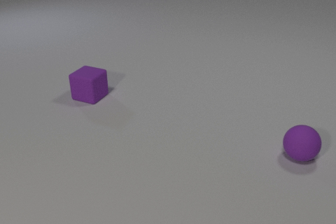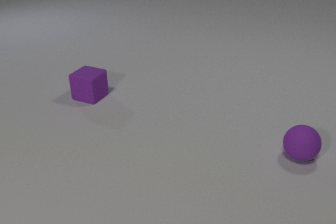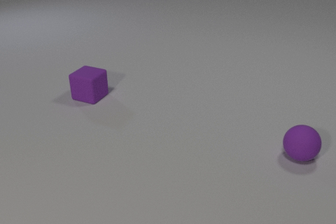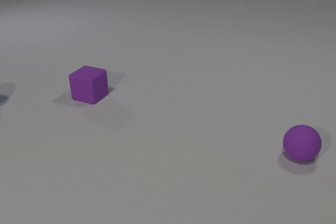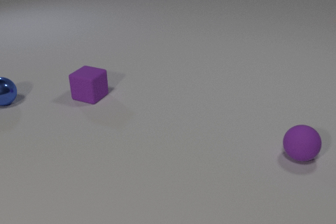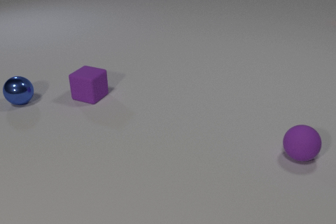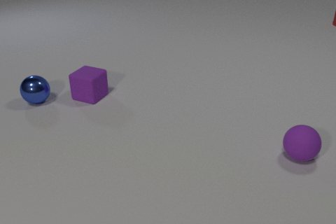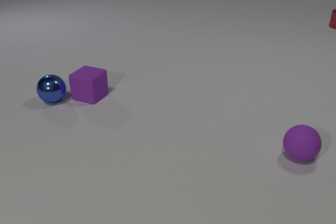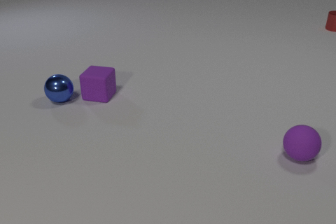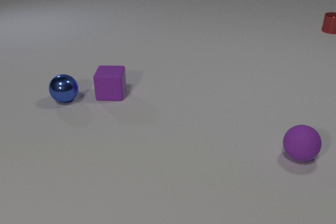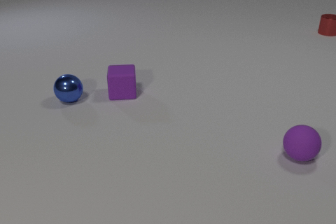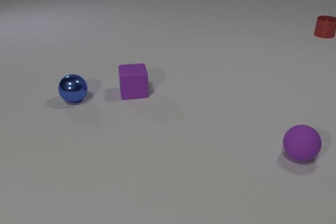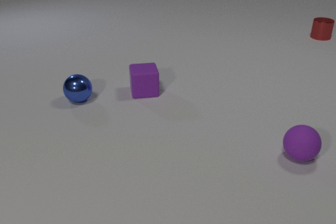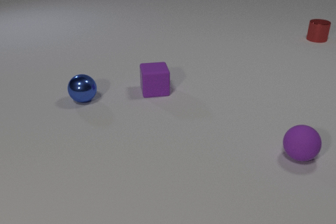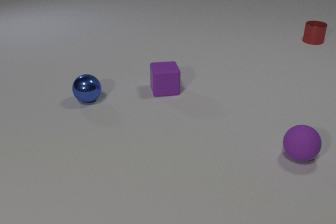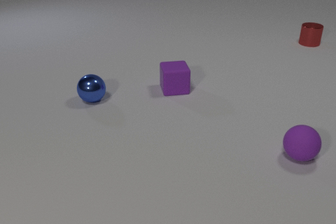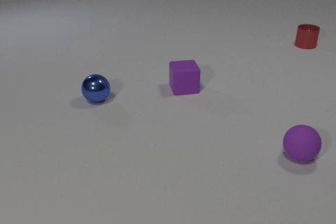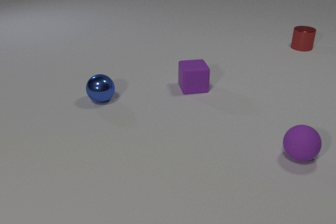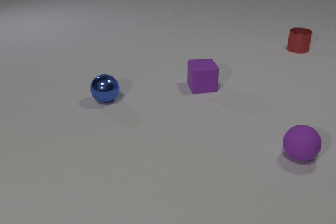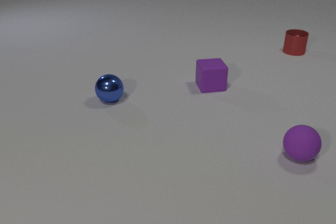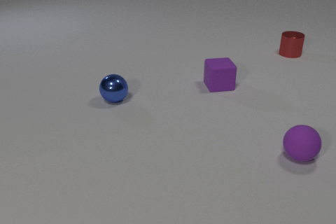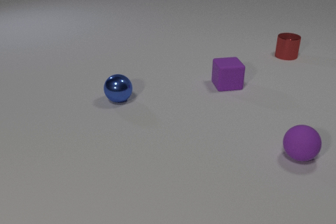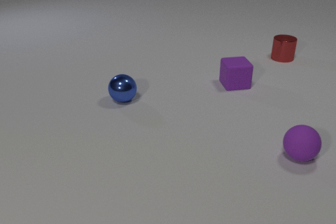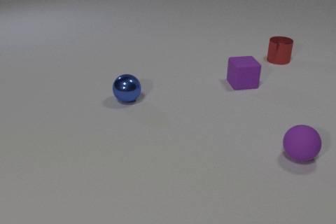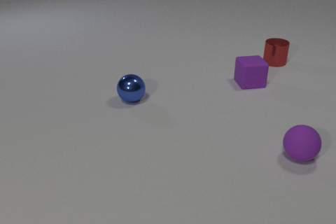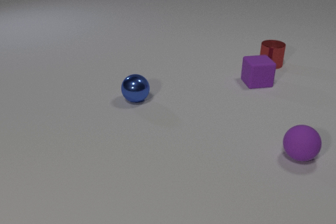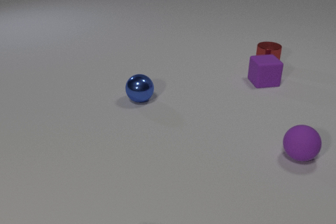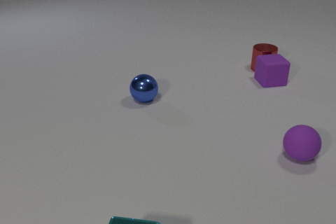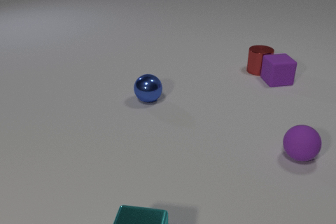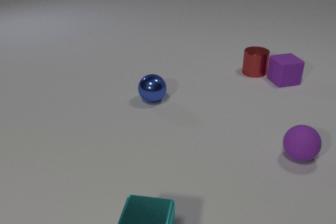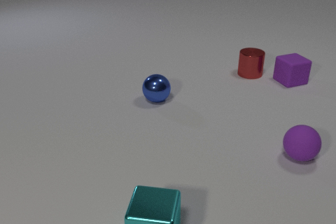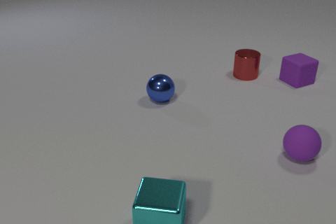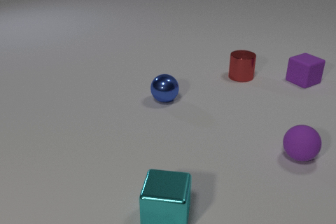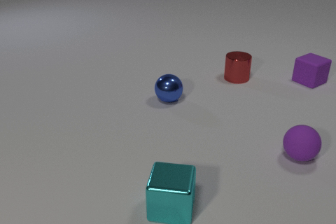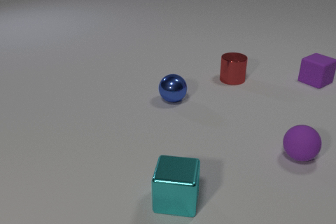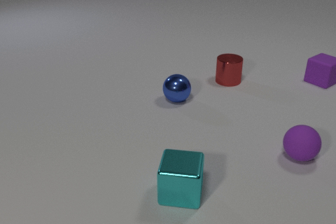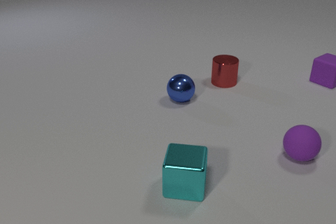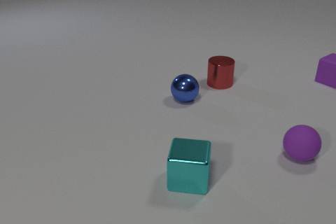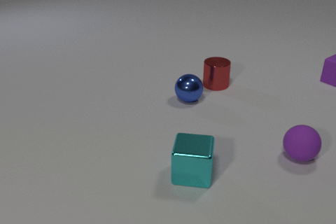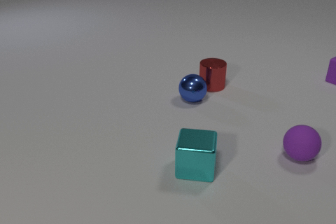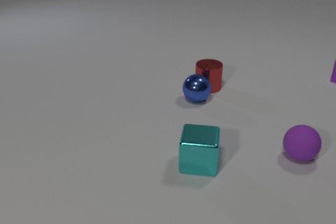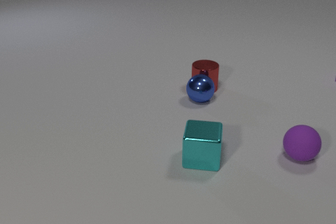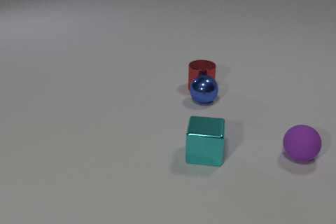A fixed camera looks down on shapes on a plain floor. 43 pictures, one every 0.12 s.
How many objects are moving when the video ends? 3.
Are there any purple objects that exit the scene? yes.
How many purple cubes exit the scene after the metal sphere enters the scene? 1.
0.00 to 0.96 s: The blue metal sphere comes in at the left edge, rolls to the right. The purple rubber cube slides to the right. The red metal cylinder comes in at the right edge, slides toward the camera. The blue metal sphere and the purple rubber cube collide.
0.96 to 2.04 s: The blue metal sphere rolls to the right. The purple rubber cube slides to the right, spins so that its near face slides to the right, counterclockwise seen from above. The red metal cylinder slides toward the camera and to the left.
2.04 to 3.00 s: The blue metal sphere rolls to the right. The purple rubber cube slides to the right. The red metal cylinder slides toward the camera and to the left.
3.00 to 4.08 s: The blue metal sphere rolls to the right. The purple rubber cube slides to the right, spins so that its near face slides to the right, counterclockwise seen from above. The red metal cylinder slides toward the camera and to the left. The cyan metal cube comes in at the bottom edge, slides away from the camera and to the right. The purple rubber cube and the red metal cylinder collide.
4.08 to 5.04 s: The blue metal sphere rolls to the right. The purple rubber cube slides to the right, leaves at the right edge. The red metal cylinder slides to the left and toward the camera. The cyan metal cube slides away from the camera. The blue metal sphere and the red metal cylinder collide.
